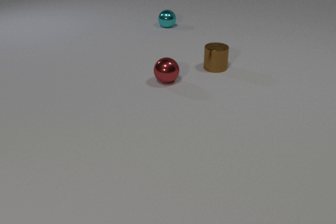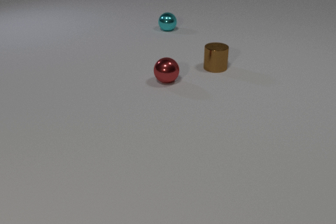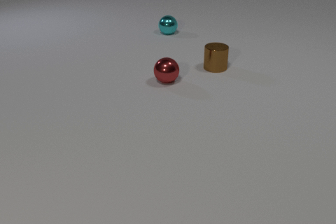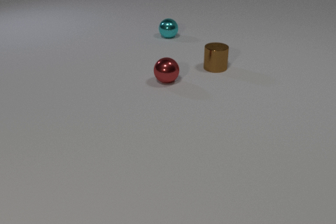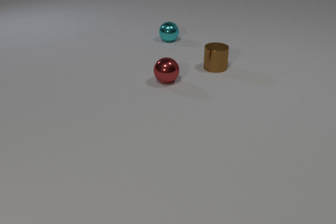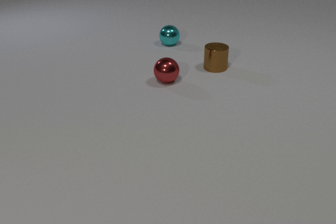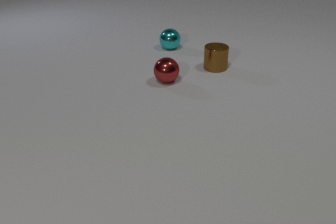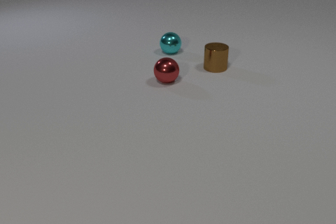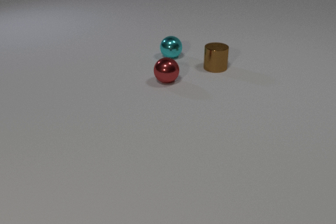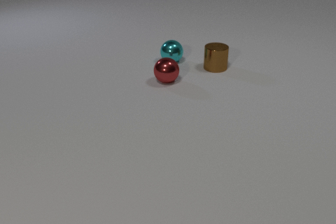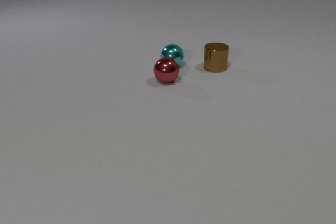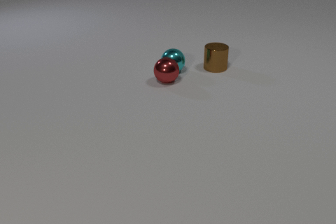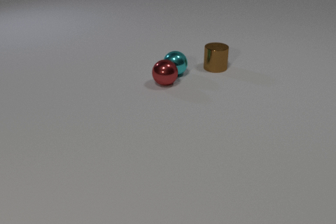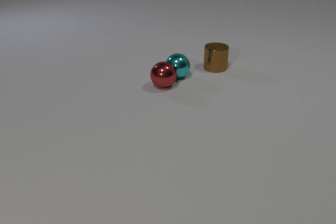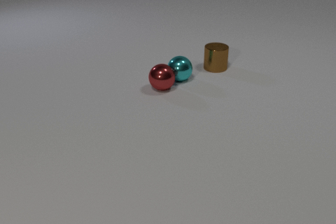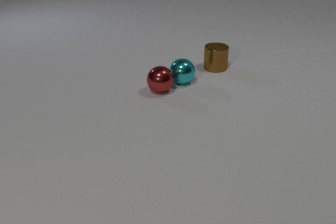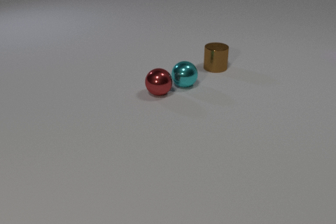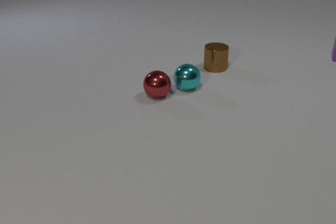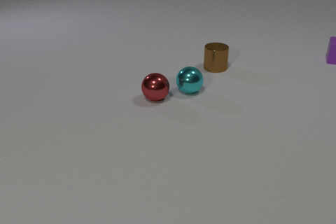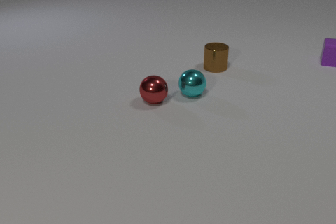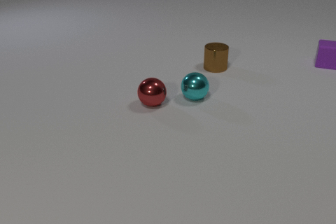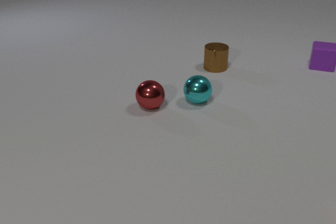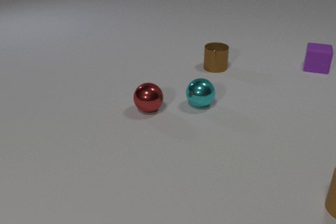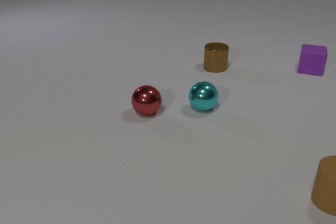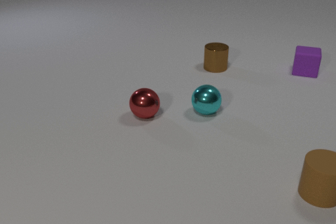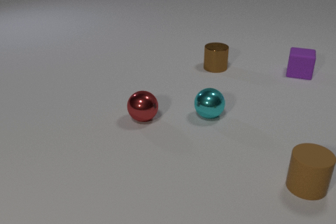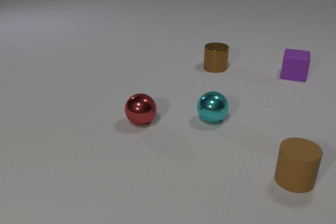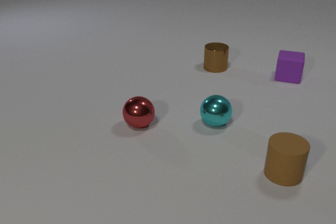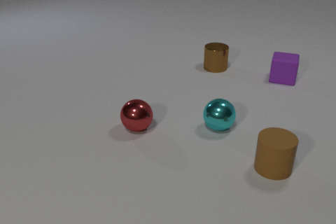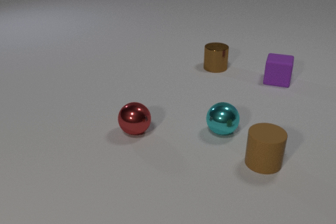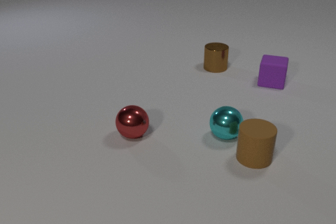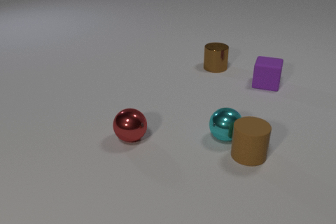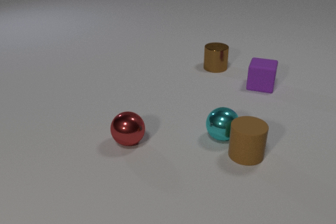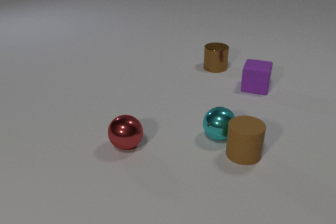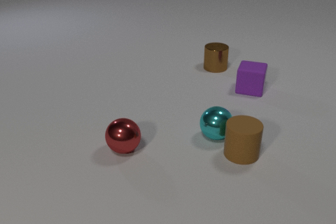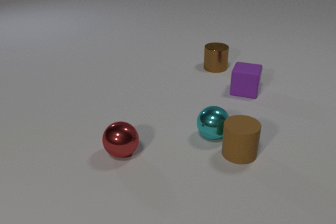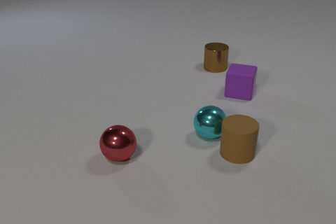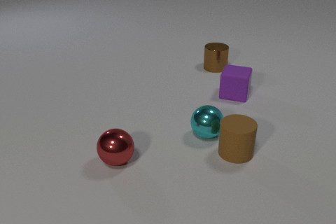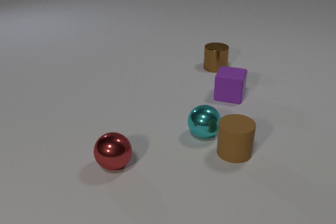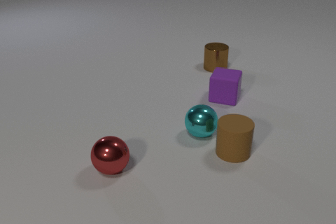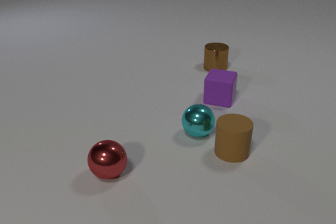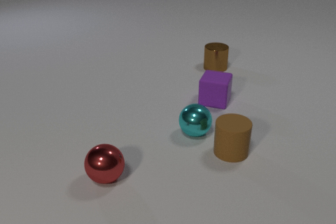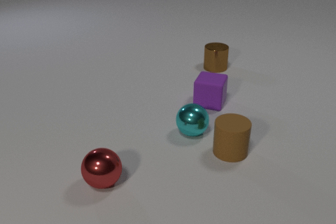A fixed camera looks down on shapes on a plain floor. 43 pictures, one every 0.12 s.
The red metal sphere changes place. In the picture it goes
toward the camera.
The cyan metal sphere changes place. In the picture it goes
toward the camera.
0.00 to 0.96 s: The cyan metal sphere rolls toward the camera.
0.96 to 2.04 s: The cyan metal sphere rolls toward the camera. The red metal sphere rolls toward the camera. The purple rubber cube comes in at the right edge, slides toward the camera. The cyan metal sphere and the red metal sphere collide.
2.04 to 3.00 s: The cyan metal sphere rolls toward the camera and to the right. The red metal sphere rolls toward the camera. The brown rubber cylinder comes in at the right edge, slides to the left and away from the camera. The purple rubber cube slides toward the camera and to the left.
3.00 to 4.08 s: The cyan metal sphere rolls toward the camera. The red metal sphere rolls toward the camera. The brown rubber cylinder slides to the left and away from the camera. The purple rubber cube slides toward the camera and to the left. The cyan metal sphere and the brown rubber cylinder collide.
4.08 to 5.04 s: The cyan metal sphere rolls to the left. The red metal sphere rolls toward the camera and to the left. The brown rubber cylinder slides to the left. The purple rubber cube slides to the left and toward the camera.
What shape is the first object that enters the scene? cube.
How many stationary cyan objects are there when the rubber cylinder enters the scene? 0.
How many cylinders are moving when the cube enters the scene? 0.
